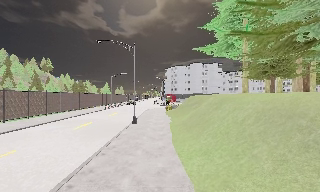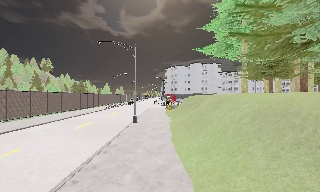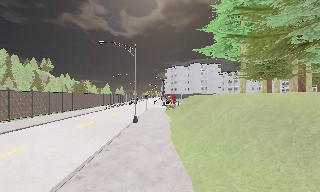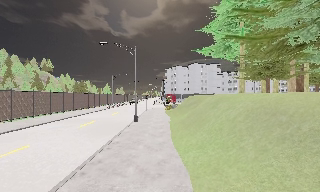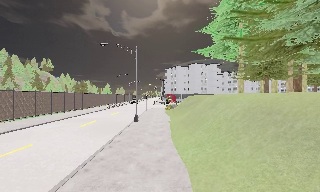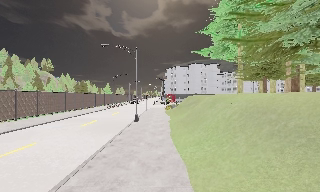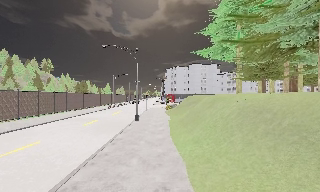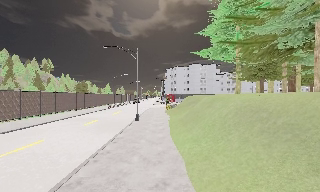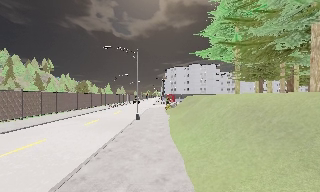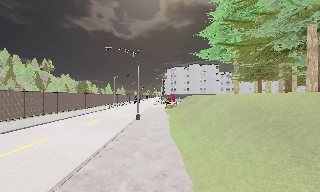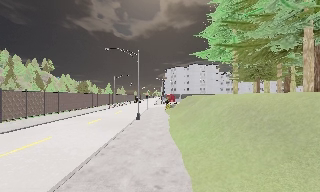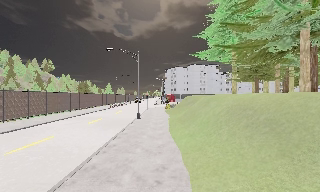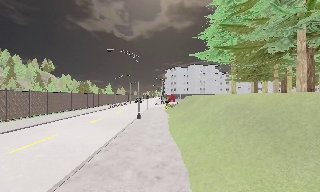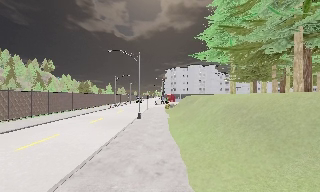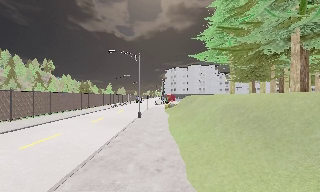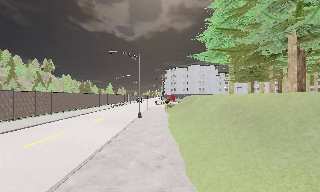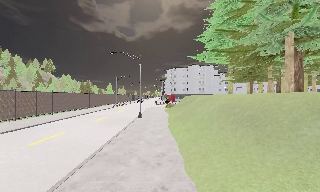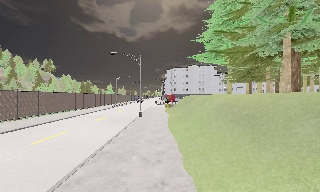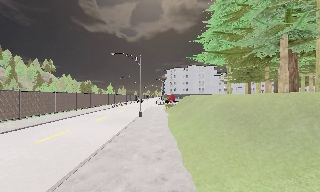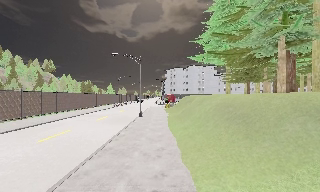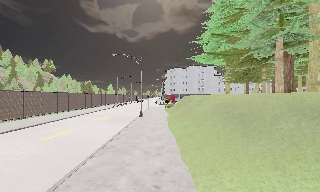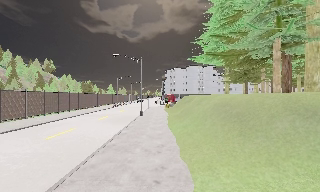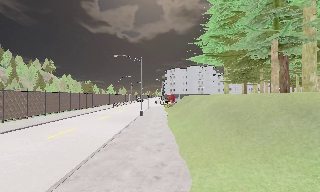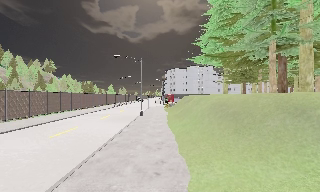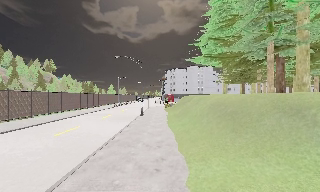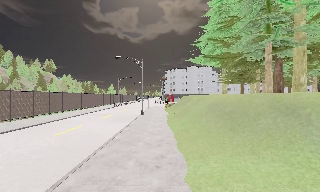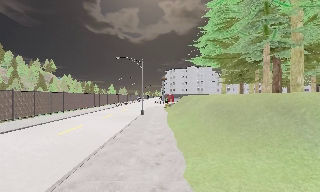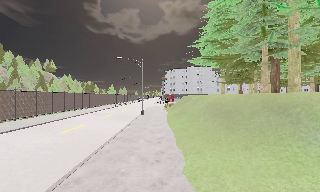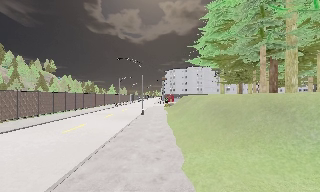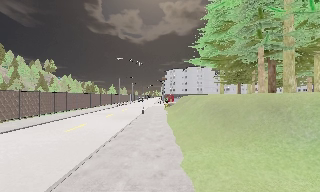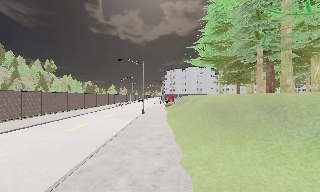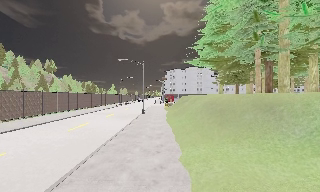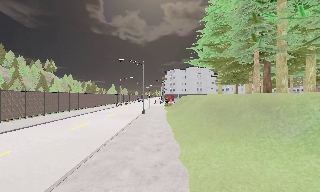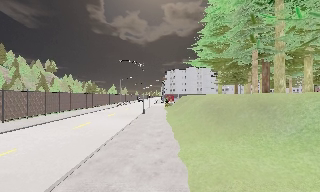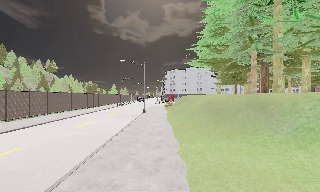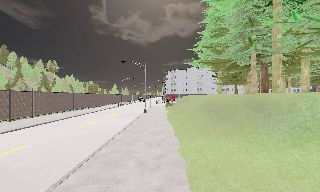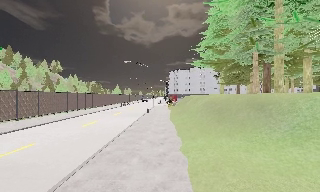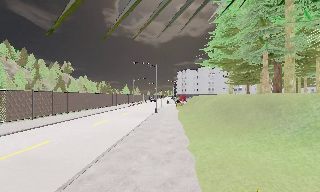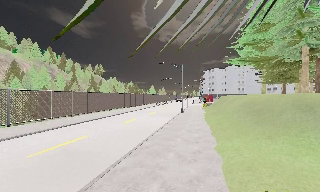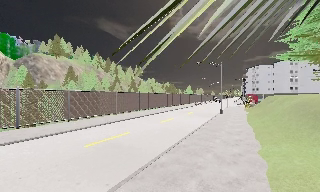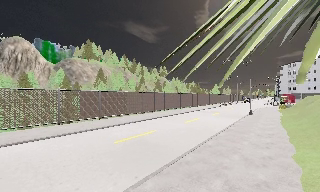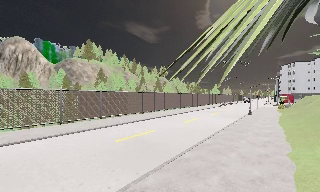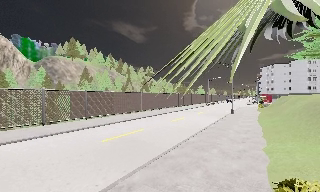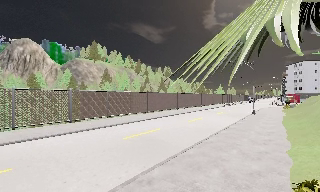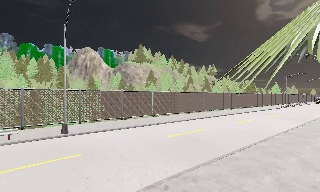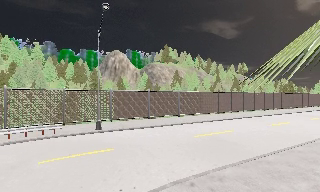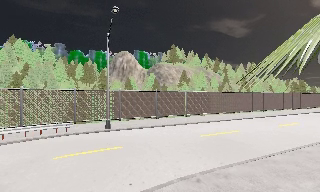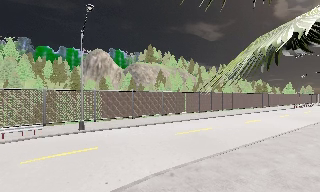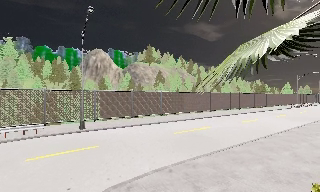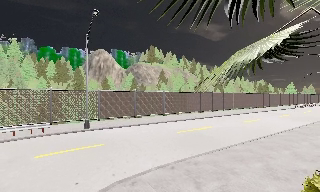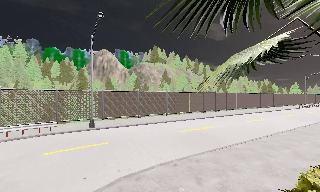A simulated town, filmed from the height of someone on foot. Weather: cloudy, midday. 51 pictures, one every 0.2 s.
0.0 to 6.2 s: The camera travels backward, about 8 m, so what stands in front gets smaller.
6.2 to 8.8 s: The camera pans to its left, which is counterclockwise from overhead, by about 50 degrees. It travels backward, about 3 m.
8.8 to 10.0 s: The camera travels backward, about 1.5 m, so what stands in front gets smaller.
The film runs backward here.
